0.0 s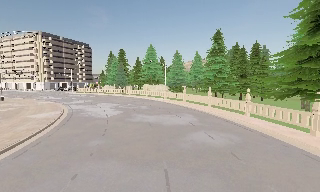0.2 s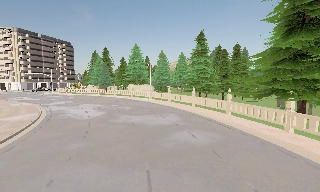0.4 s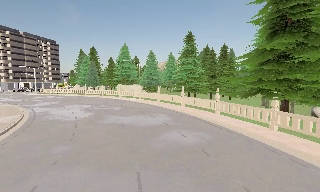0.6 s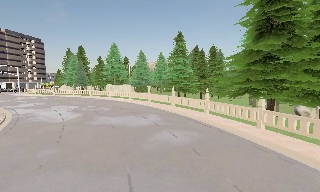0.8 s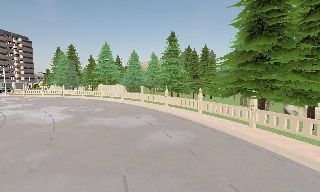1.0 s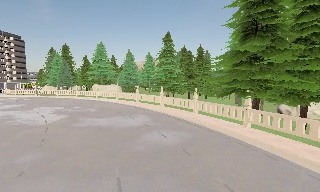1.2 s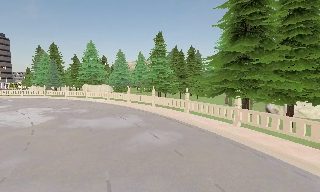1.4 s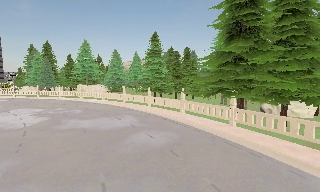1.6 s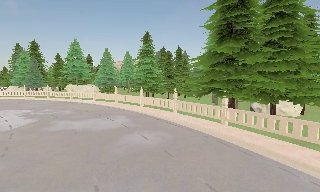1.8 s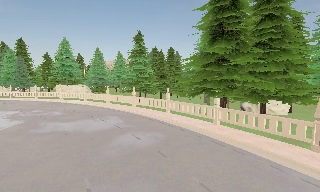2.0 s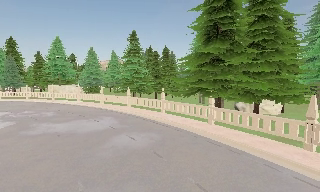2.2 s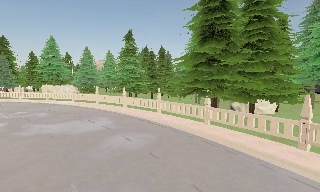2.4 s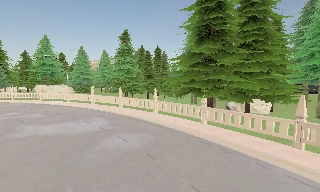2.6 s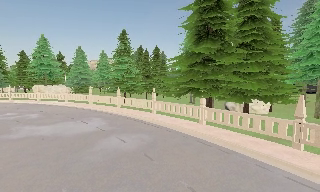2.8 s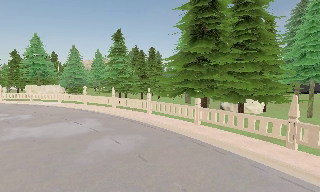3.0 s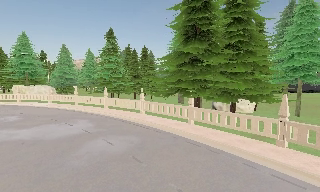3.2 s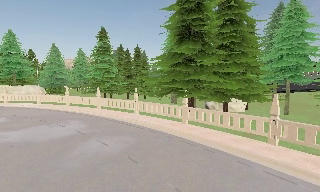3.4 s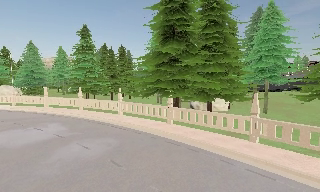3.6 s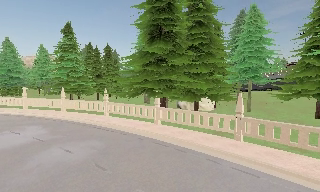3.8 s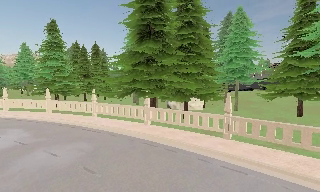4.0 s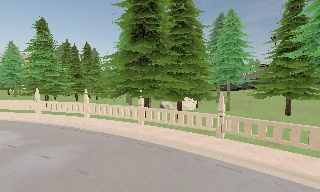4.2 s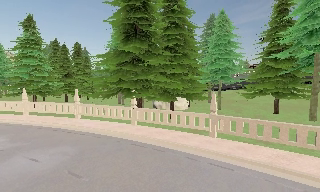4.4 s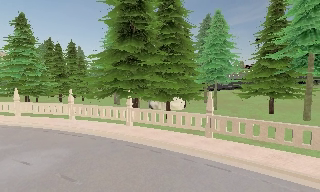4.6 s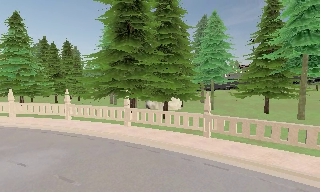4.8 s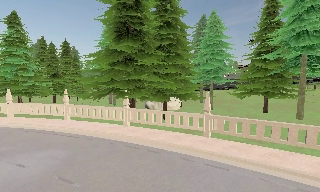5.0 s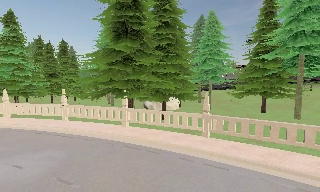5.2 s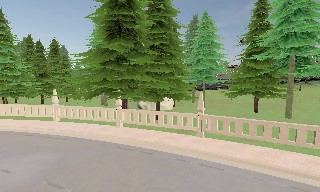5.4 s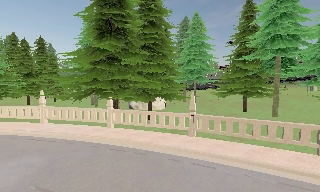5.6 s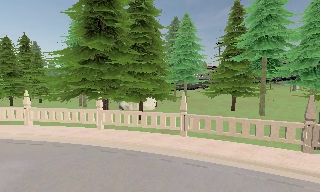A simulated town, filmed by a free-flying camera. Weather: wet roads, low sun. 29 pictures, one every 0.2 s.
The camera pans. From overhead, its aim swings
clockwise.
The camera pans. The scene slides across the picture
to the left.
0.0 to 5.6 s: The scene slides to the left, as the camera pans about 70 degrees to its right. It travels forward and to its left, about 2 m.
The film runs forward here.
